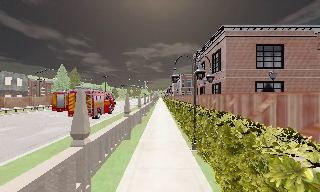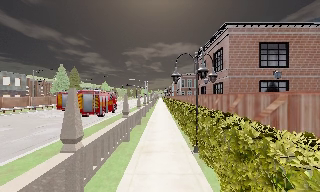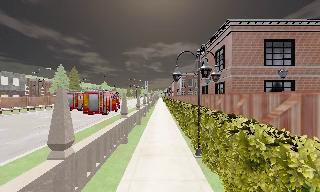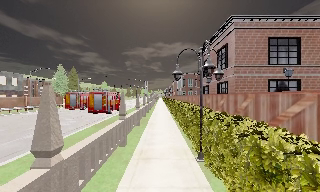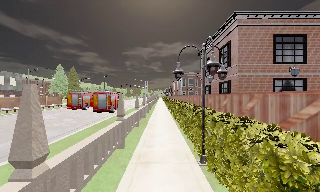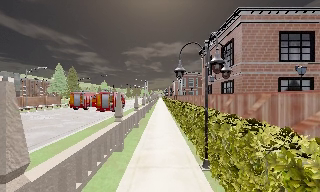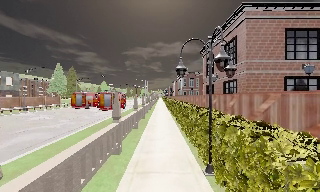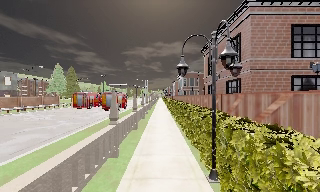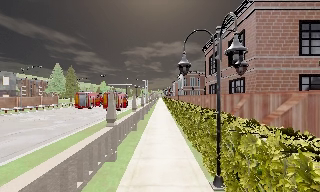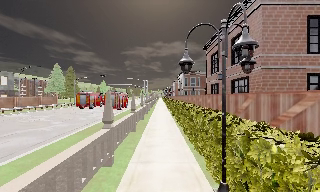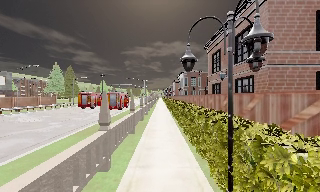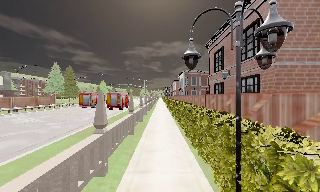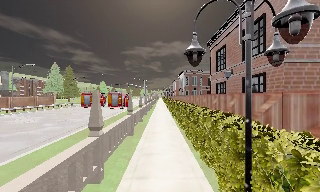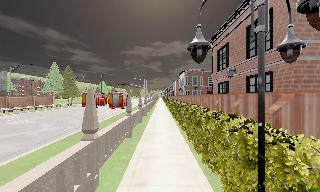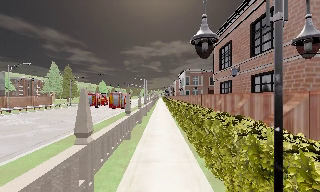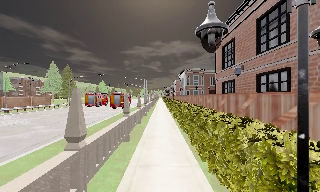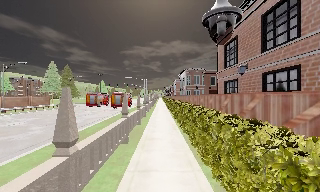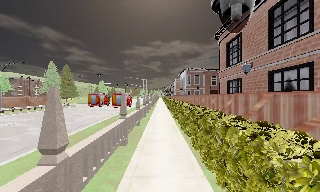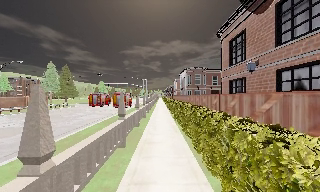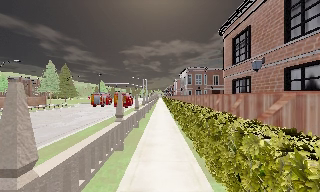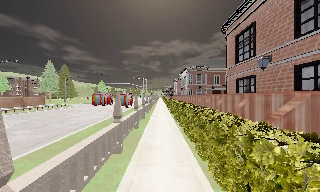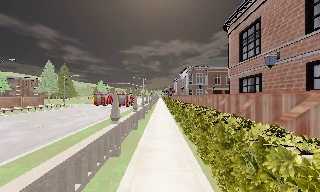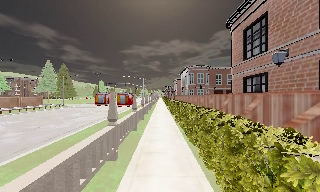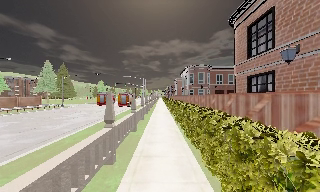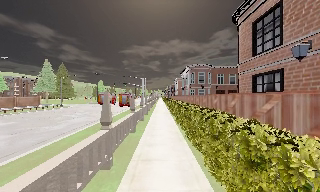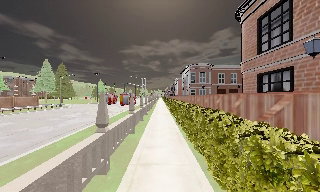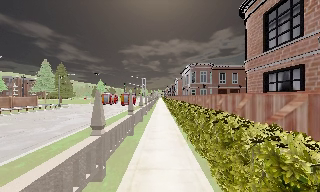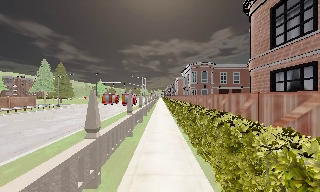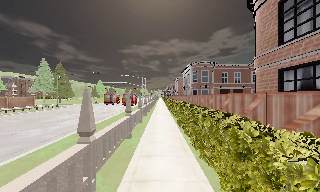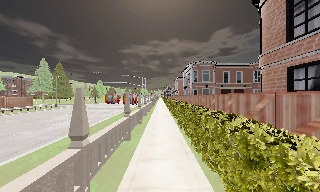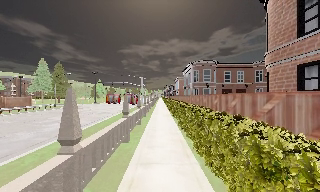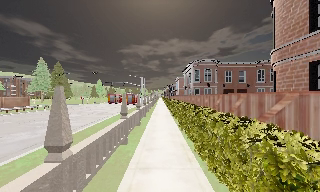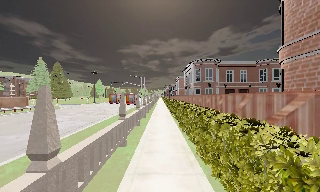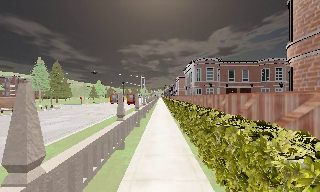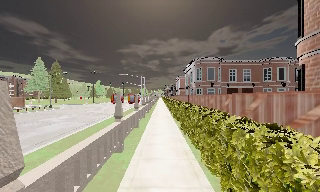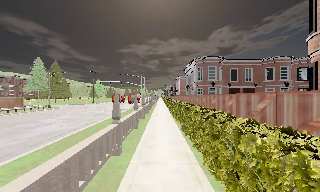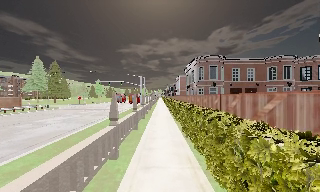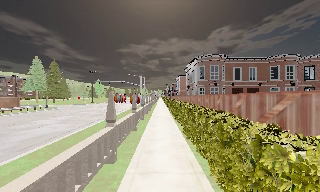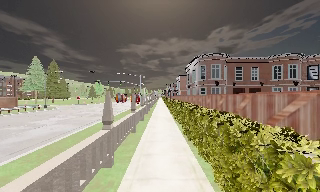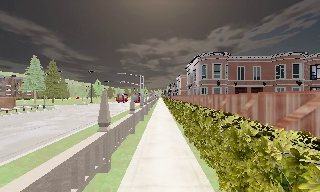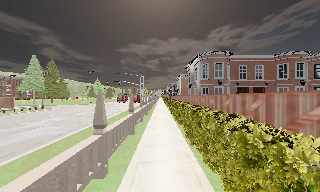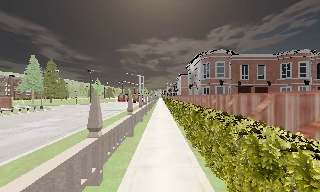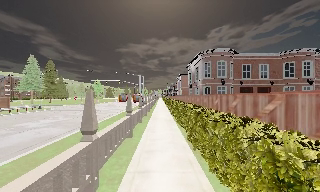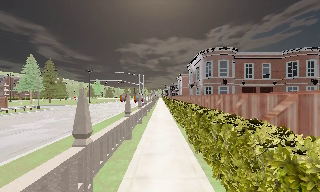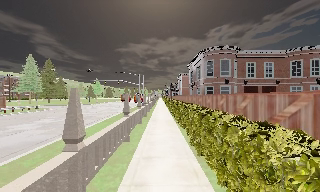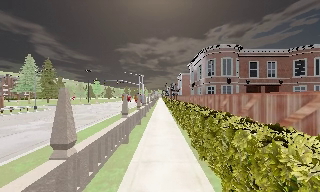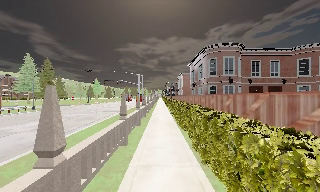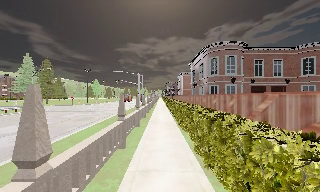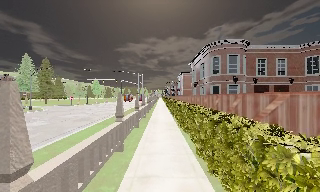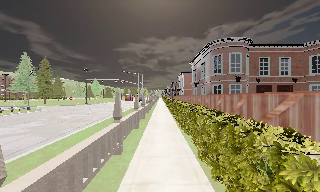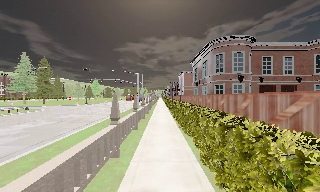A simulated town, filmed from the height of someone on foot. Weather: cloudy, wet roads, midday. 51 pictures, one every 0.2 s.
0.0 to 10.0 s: The camera travels forward, about 19 m, so what stands in front looms larger.
The film runs forward here.
